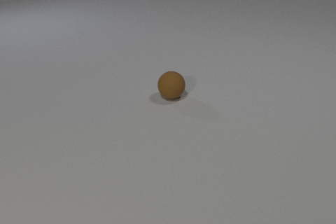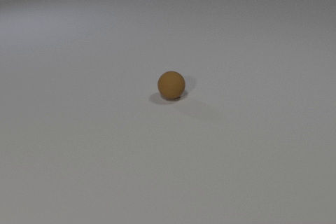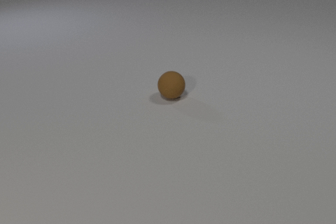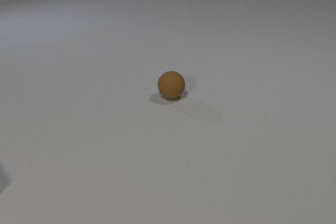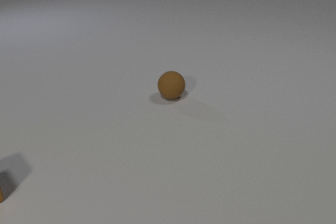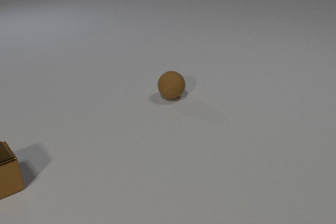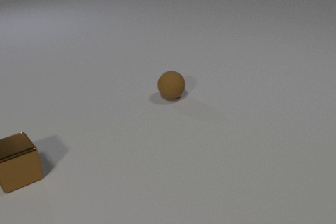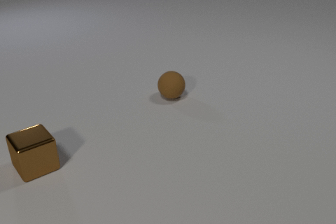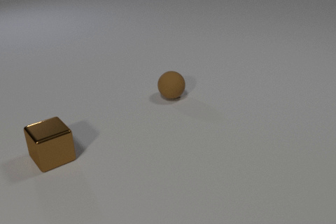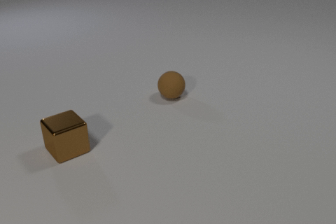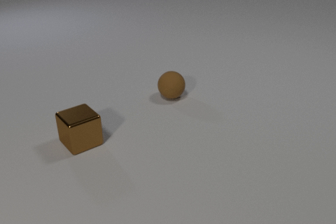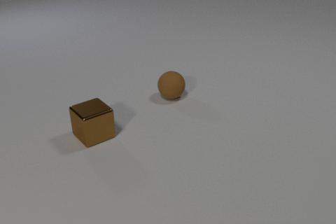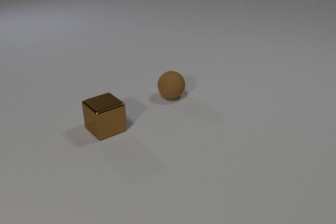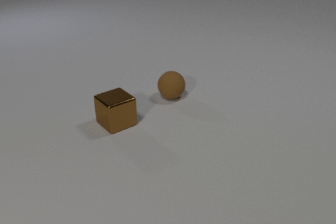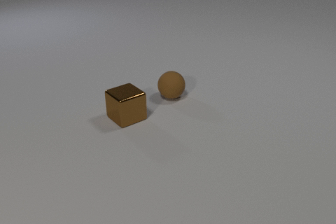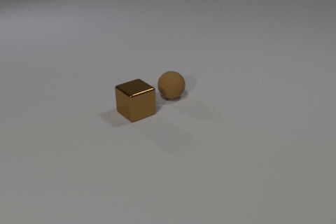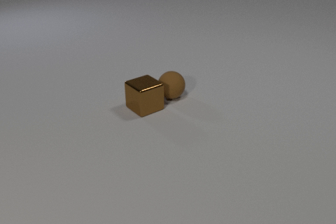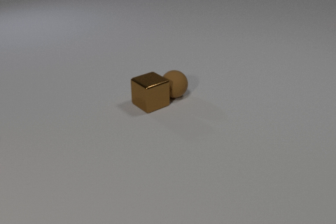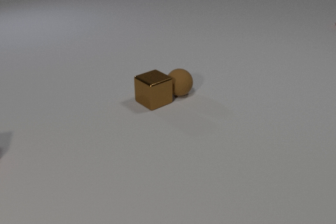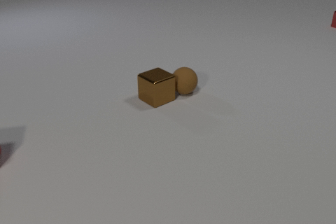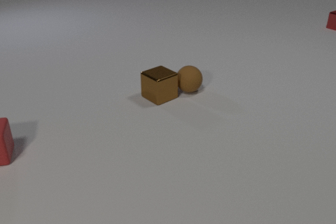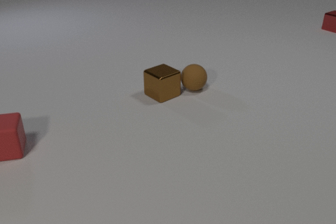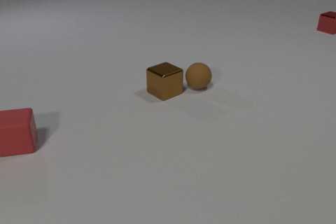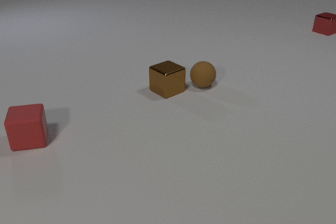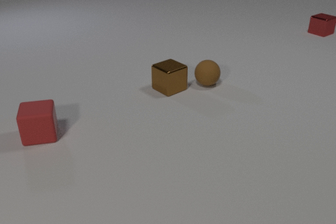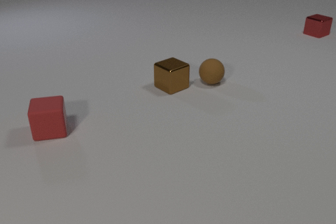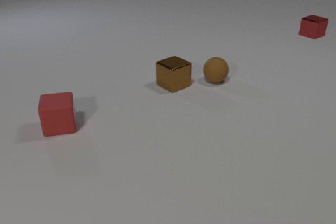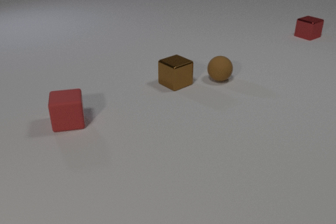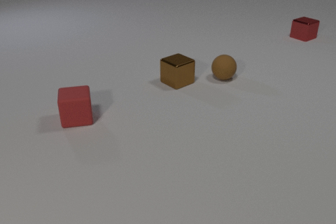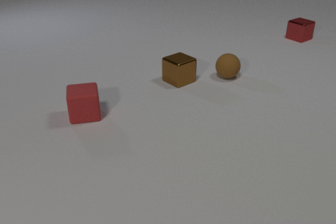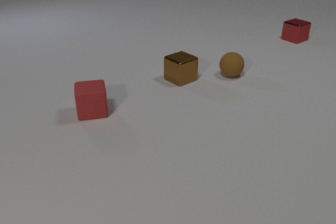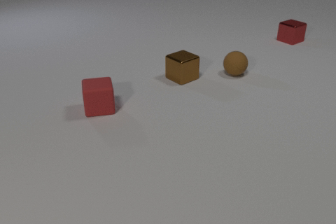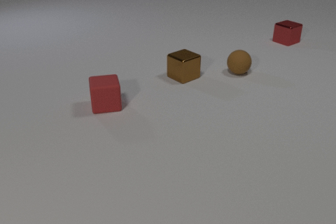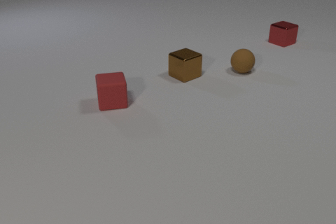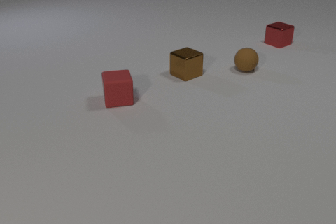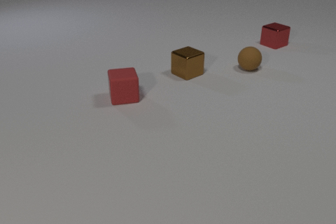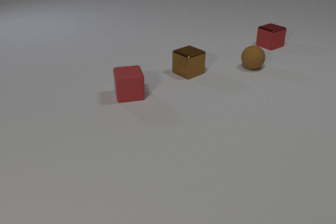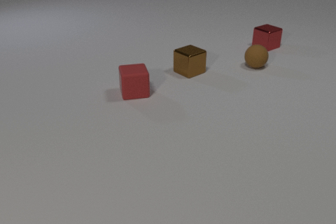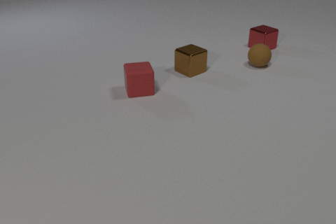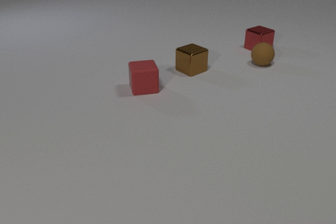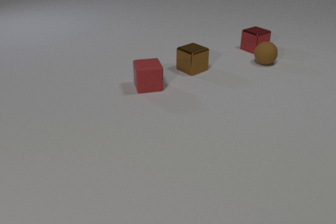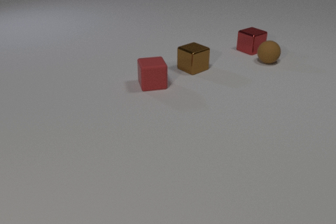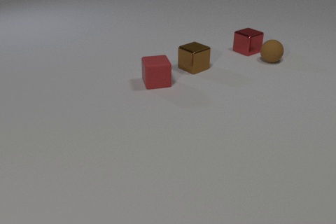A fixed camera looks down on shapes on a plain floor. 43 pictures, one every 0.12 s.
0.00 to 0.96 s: The brown metal cube comes in at the left edge, slides to the right and away from the camera.
0.96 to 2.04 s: The brown metal cube slides to the right and away from the camera. The brown metal cube and the brown rubber sphere collide.
2.04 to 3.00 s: The brown metal cube slides away from the camera and to the right. The brown rubber sphere rolls to the right and away from the camera. The red rubber cube comes in at the left edge, slides to the right and away from the camera. The red metal cube comes in at the right edge, slides toward the camera and to the left.
3.00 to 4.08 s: The brown metal cube slides away from the camera and to the right. The brown rubber sphere rolls away from the camera and to the right. The red rubber cube slides to the right and away from the camera. The red metal cube slides toward the camera and to the left.
4.08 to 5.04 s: The brown metal cube slides away from the camera and to the right. The brown rubber sphere rolls away from the camera and to the right. The red rubber cube slides to the right and away from the camera. The red metal cube slides to the left and toward the camera.
What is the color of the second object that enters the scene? red.
Are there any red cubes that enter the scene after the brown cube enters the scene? yes.
What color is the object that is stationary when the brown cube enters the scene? brown.
